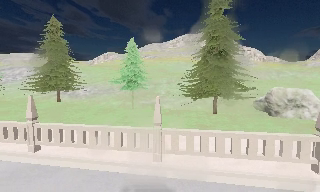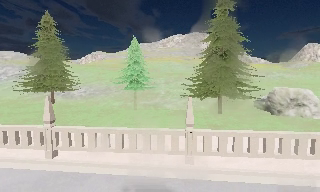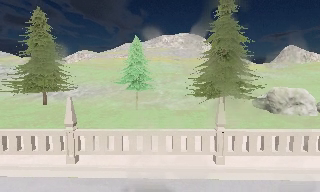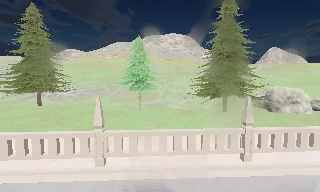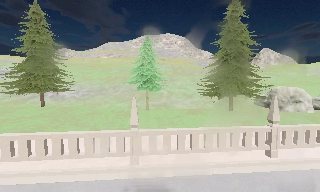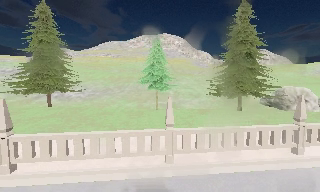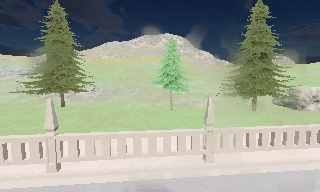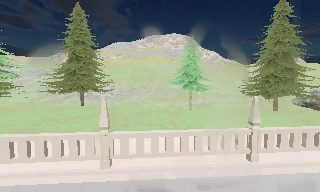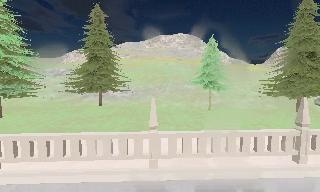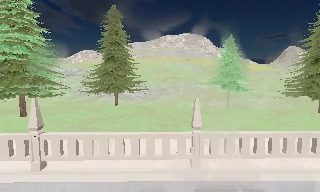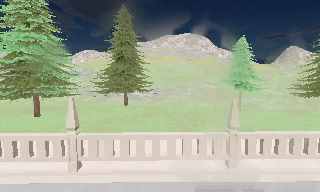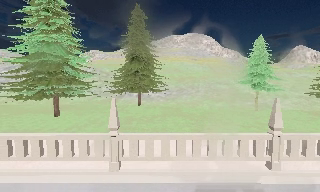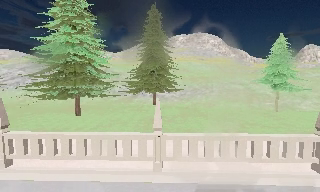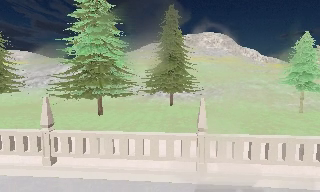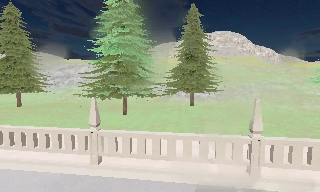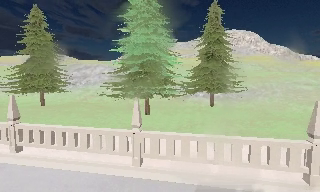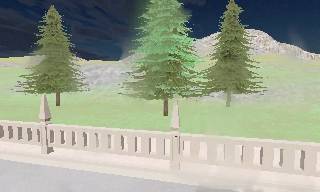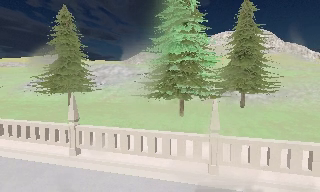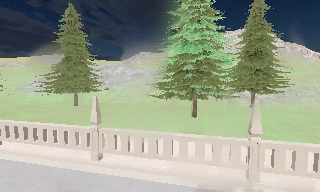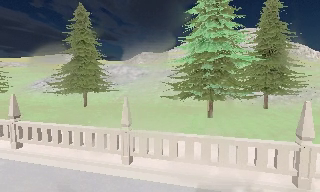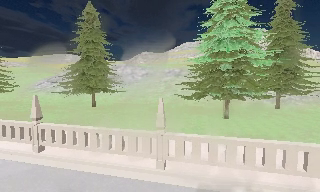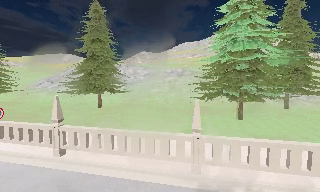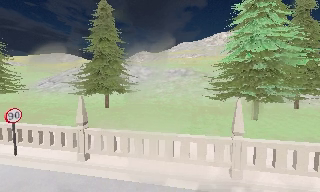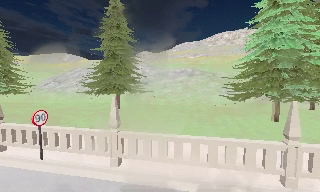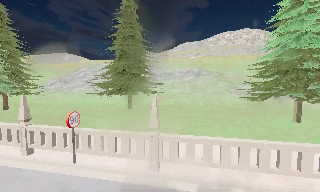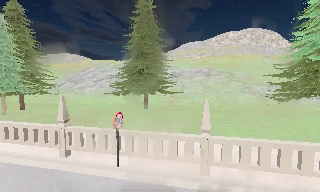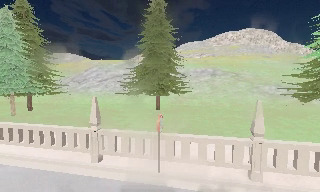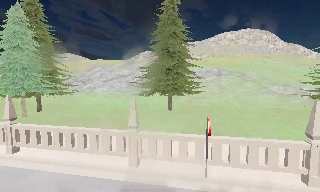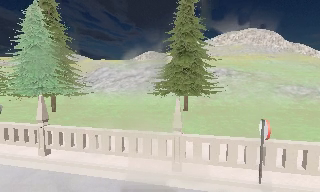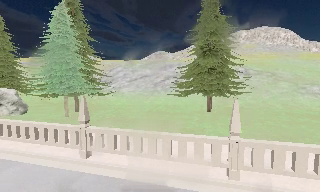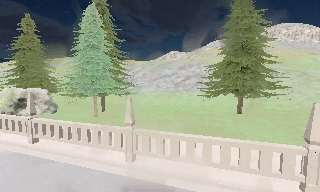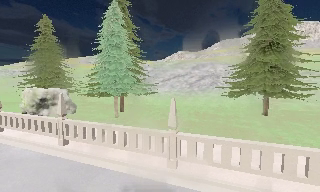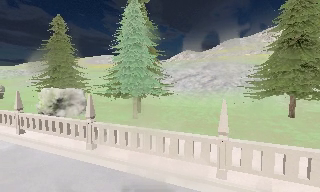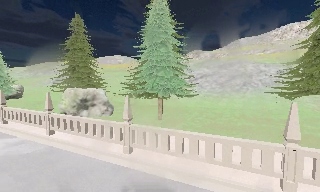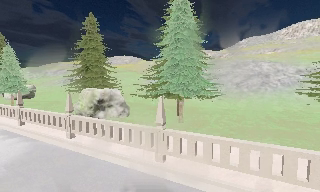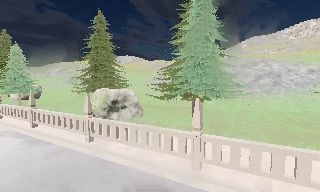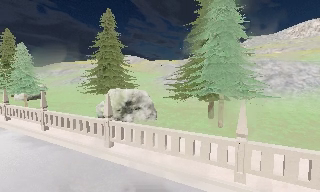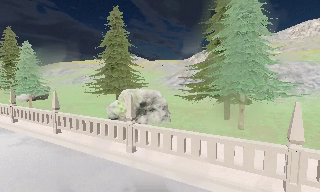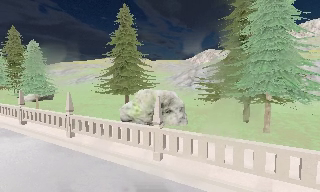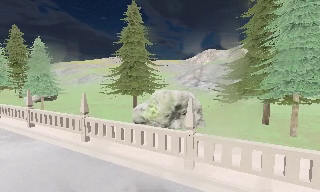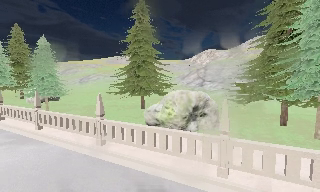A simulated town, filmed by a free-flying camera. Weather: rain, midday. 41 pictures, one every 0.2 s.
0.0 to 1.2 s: The camera pans to its right, which is clockwise from overhead, by about 15 degrees. It travels to its left, about 10 m, so close, fixed things drift to the right.
1.2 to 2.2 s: The camera travels to its left, about 8 m, so close, fixed things drift to the right.
2.2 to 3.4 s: The scene slides to the right, as the camera pans about 15 degrees to its left. It travels to its left, about 8 m, so close, fixed things drift to the right.
3.4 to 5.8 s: The camera travels to its left, about 19 m, so close, fixed things drift to the right.
5.8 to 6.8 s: The camera swings to its left by about 15 degrees, and the scene slides to the right. It travels to its left and forward, about 8 m, so close, fixed things drift to the right.
6.8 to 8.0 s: The camera travels to its left and forward, about 9 m, so close, fixed things drift to the right.
The film runs forward here.
